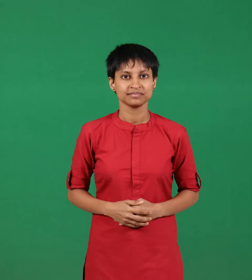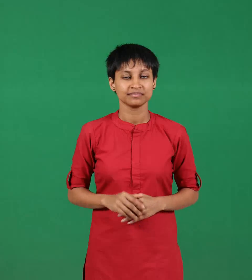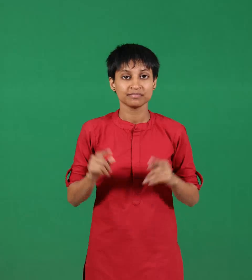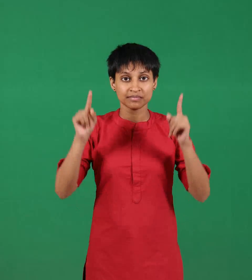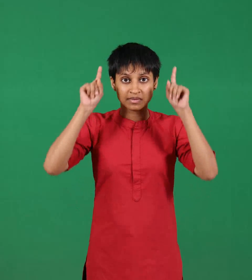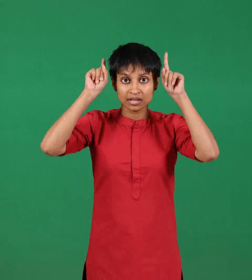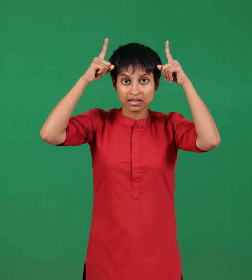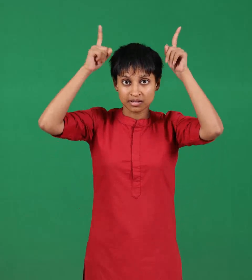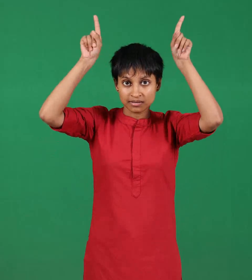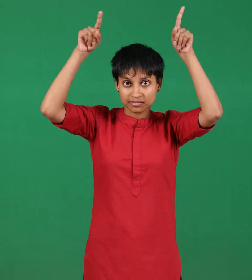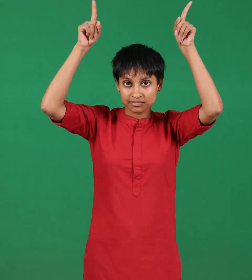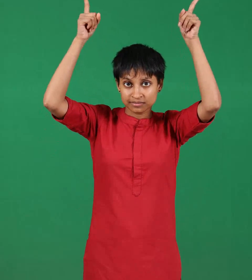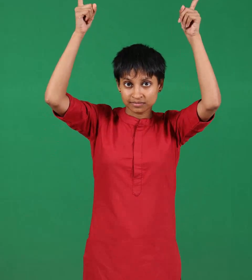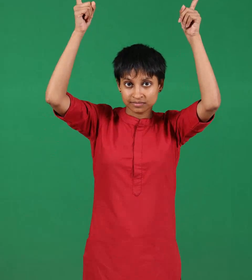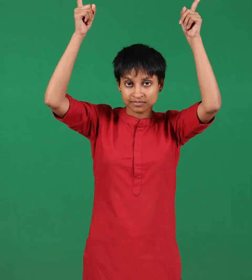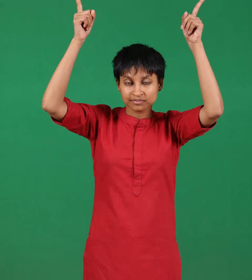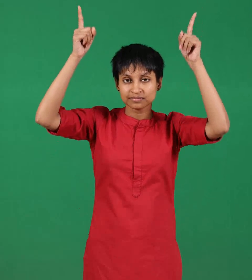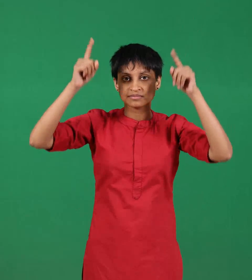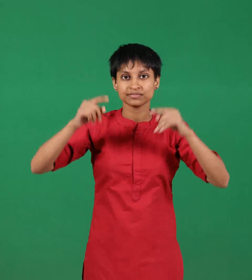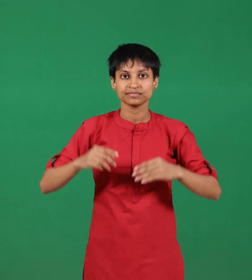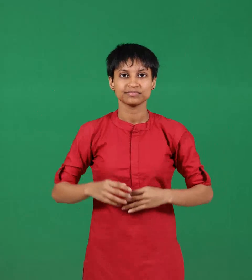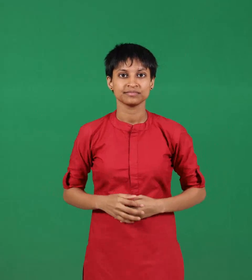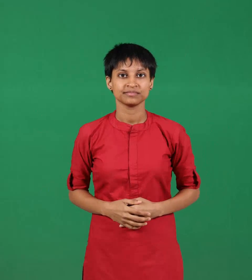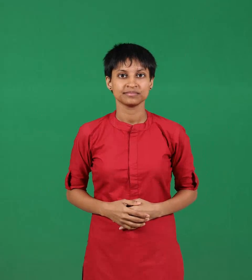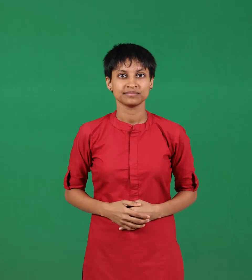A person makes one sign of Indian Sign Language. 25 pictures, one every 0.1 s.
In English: deer
